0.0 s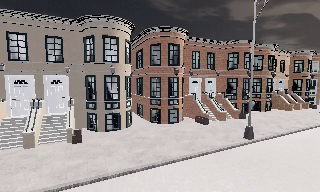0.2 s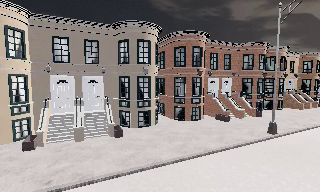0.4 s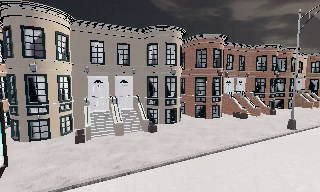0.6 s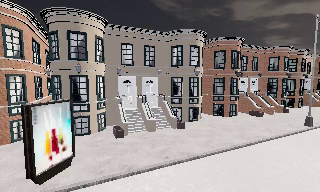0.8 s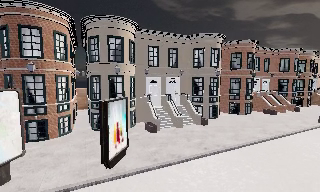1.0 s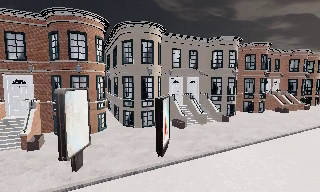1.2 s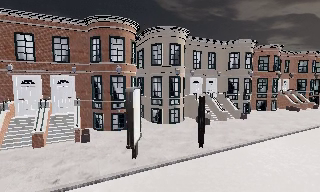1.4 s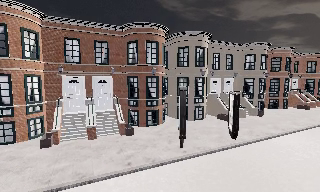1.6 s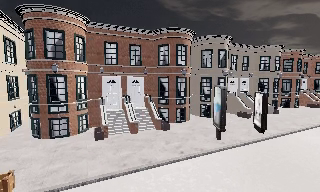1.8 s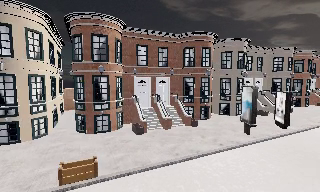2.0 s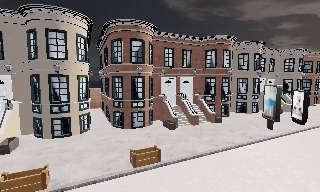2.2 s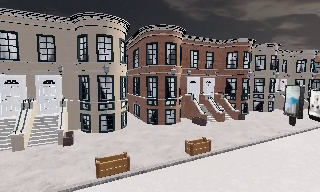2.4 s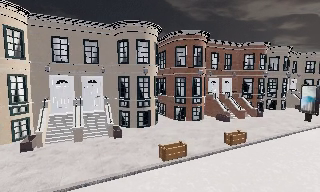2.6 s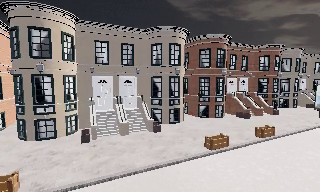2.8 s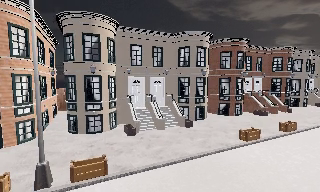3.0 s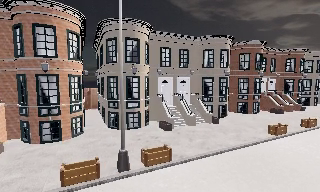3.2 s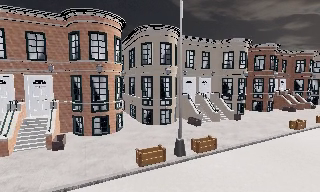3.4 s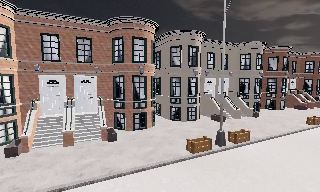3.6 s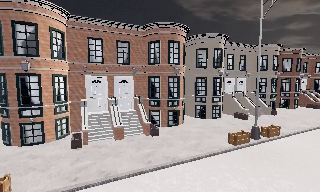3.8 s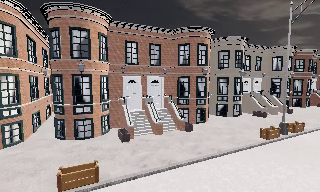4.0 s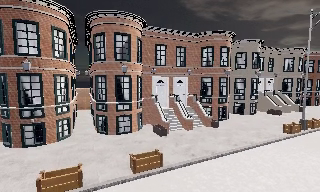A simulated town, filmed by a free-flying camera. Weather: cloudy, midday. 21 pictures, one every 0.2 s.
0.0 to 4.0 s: The camera travels to its left and backward, about 45 m, so close, fixed things drift to the right.
The film runs backward here.
